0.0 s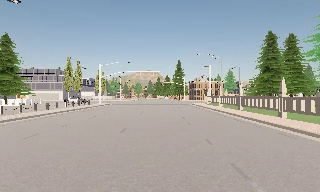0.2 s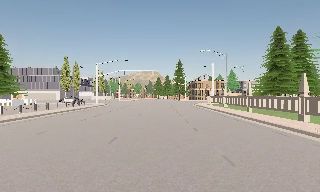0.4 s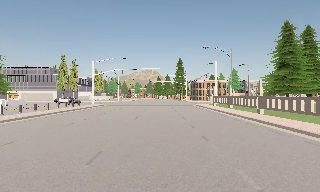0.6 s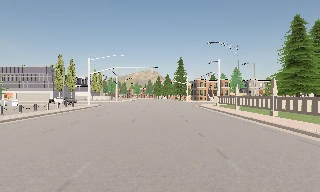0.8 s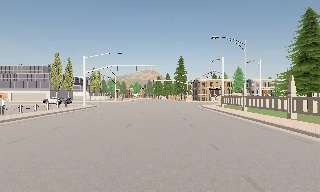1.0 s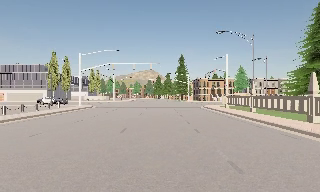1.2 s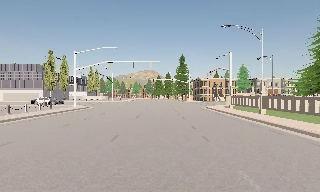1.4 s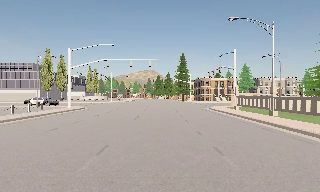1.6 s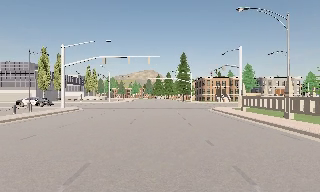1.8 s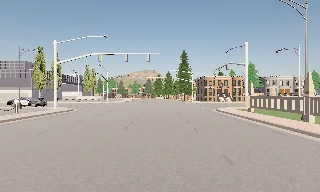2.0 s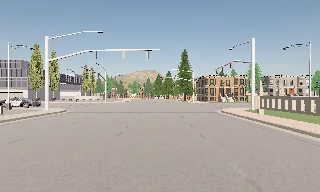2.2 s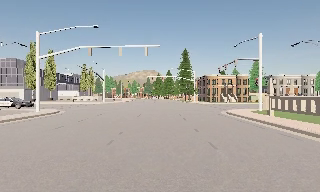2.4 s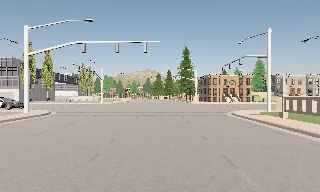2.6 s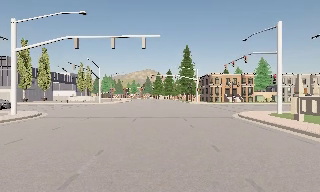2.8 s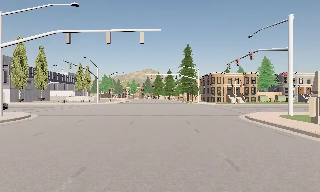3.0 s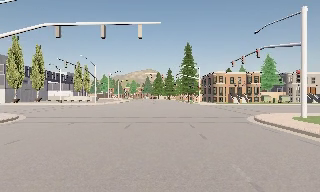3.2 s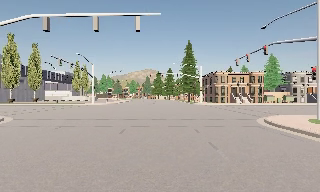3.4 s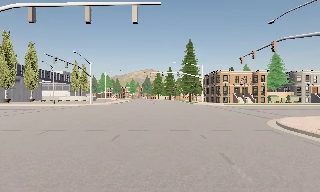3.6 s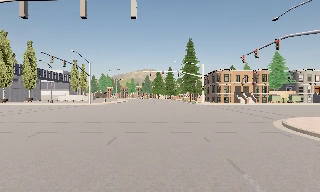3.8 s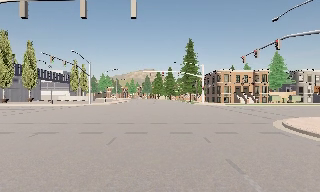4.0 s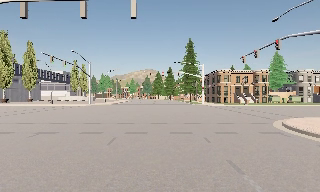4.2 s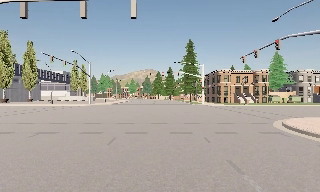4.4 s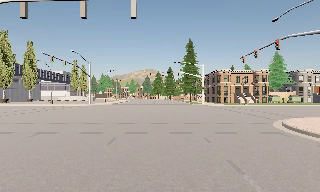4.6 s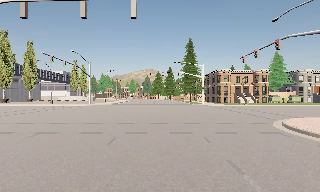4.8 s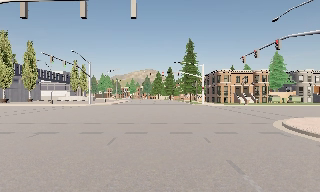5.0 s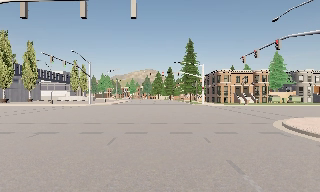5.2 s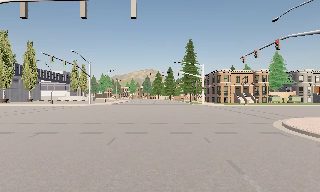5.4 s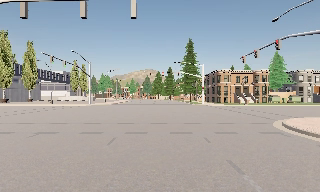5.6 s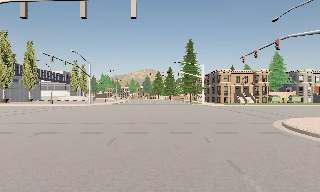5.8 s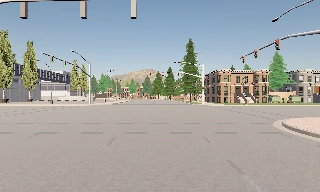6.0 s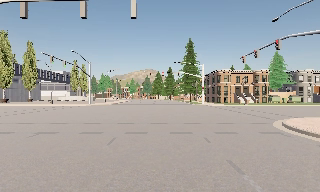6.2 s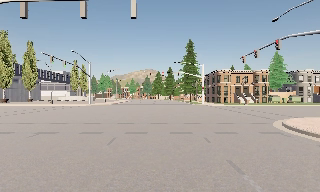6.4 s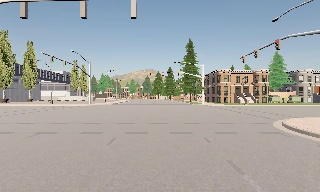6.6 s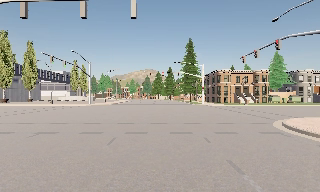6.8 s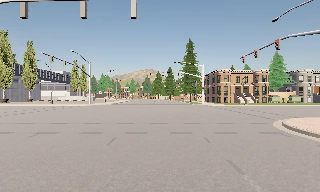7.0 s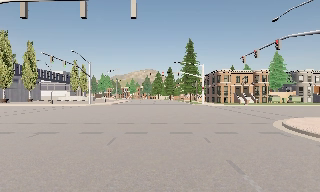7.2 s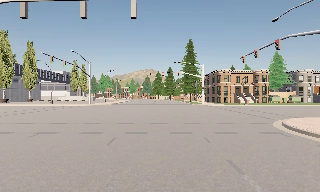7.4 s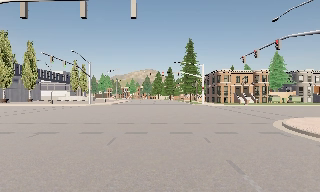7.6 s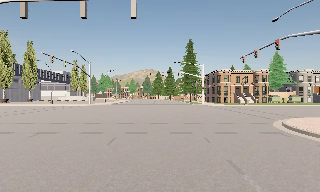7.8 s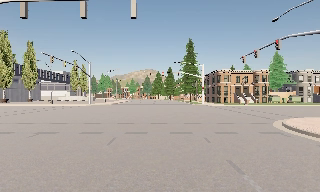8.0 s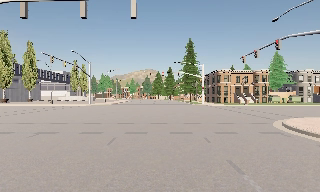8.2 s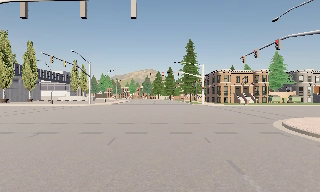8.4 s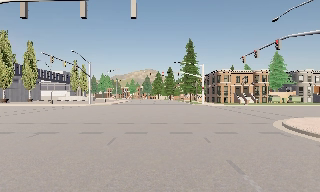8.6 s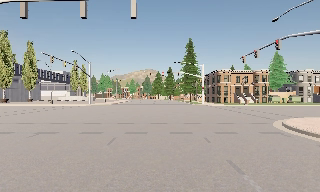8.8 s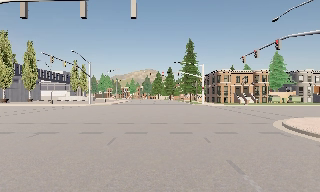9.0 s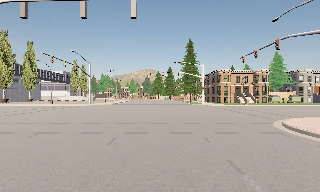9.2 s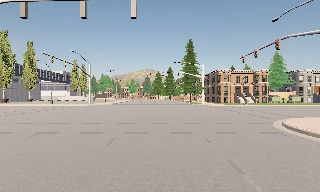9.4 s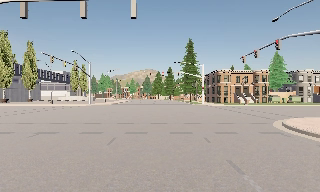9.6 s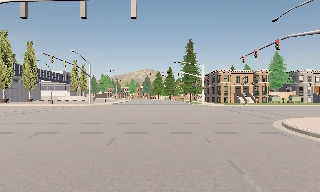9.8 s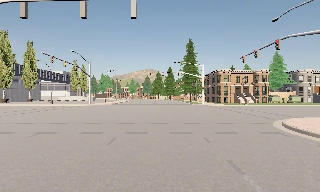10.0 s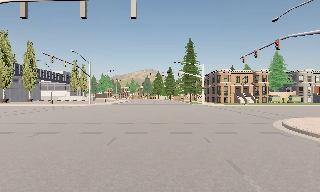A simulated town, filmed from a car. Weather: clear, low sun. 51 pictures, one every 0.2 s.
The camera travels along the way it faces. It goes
forward.
0.0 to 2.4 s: The camera travels forward, about 17 m, so what stands in front looms larger.
2.4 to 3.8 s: The camera travels forward, about 6 m, so what stands in front looms larger. It loses speed.
3.8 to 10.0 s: The camera keeps its place and its aim.
The film runs forward here.
